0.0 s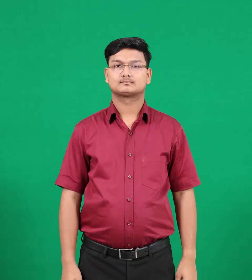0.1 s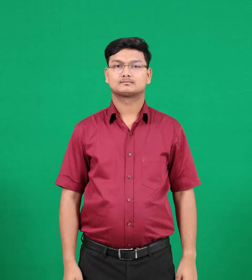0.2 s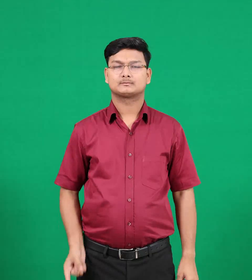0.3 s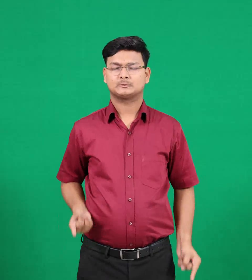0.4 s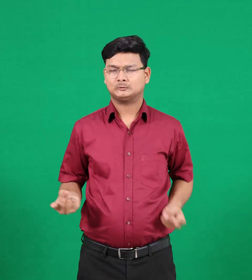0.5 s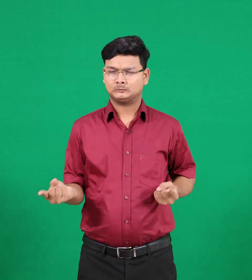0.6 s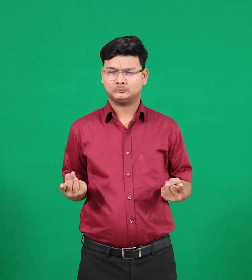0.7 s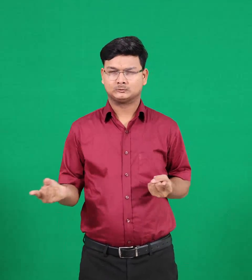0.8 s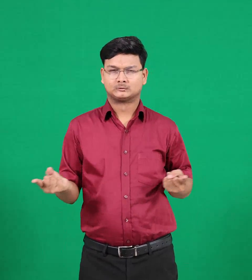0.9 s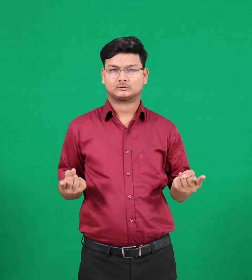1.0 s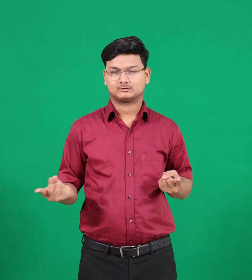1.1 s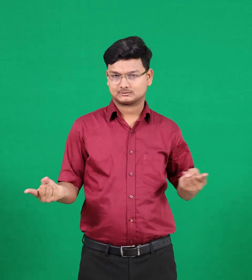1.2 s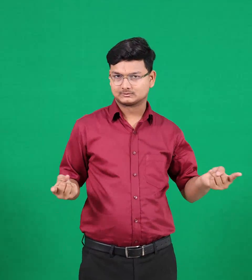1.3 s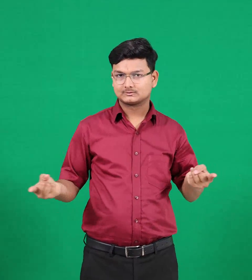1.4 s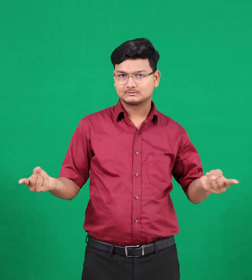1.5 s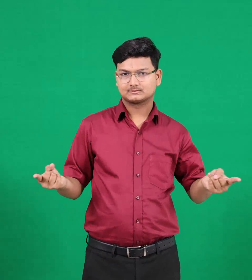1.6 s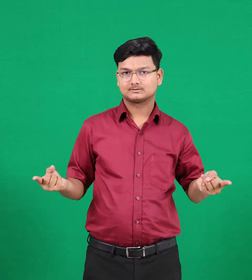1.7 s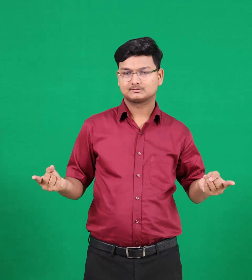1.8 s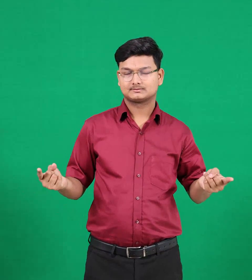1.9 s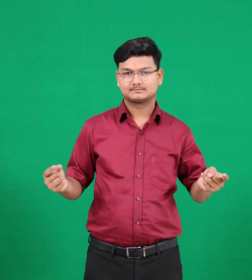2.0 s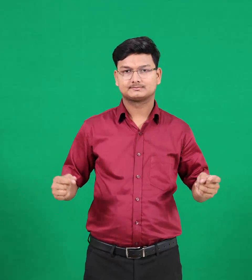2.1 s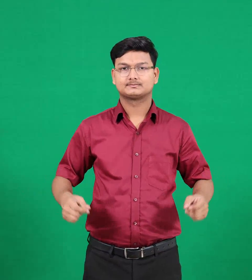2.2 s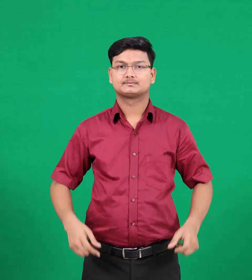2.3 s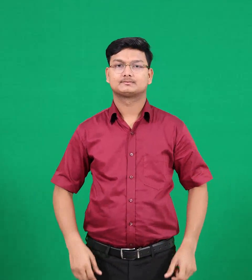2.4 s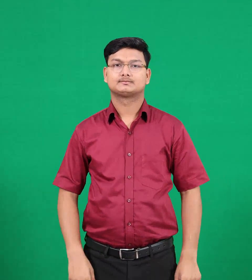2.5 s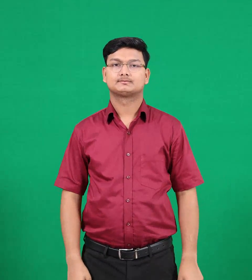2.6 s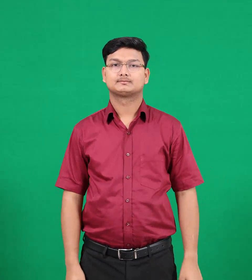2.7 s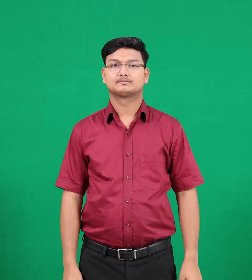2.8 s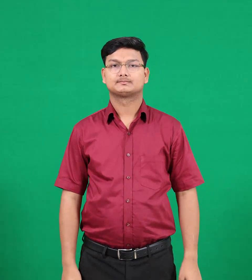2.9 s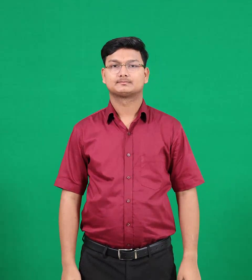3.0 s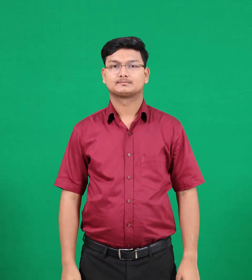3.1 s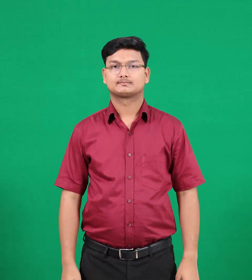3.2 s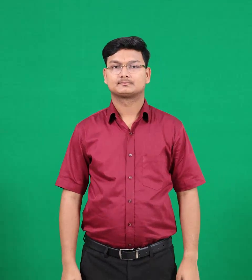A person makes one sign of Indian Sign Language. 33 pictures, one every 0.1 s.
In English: blame
